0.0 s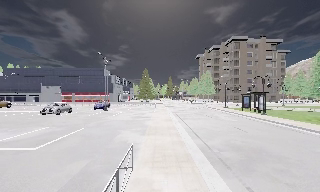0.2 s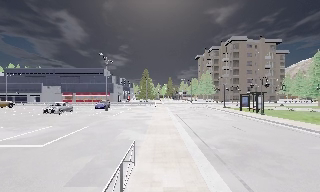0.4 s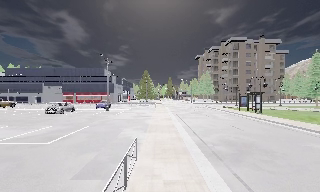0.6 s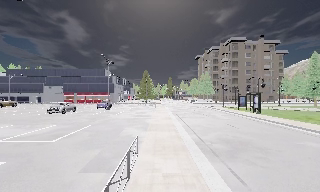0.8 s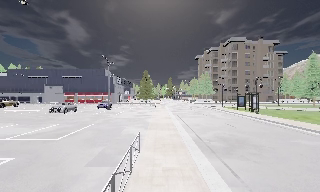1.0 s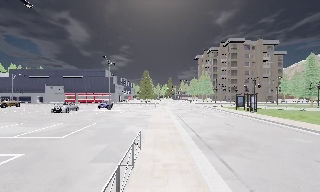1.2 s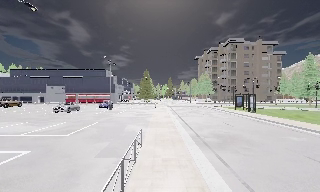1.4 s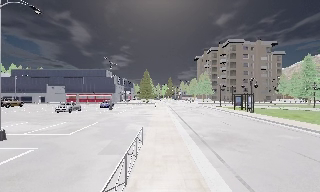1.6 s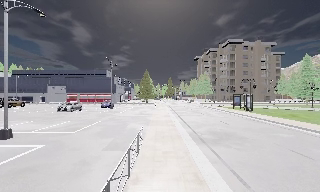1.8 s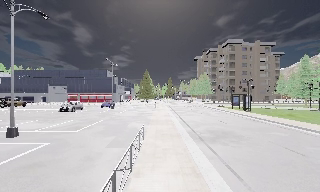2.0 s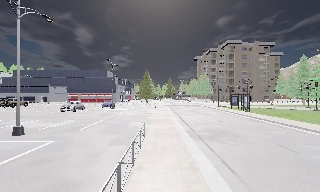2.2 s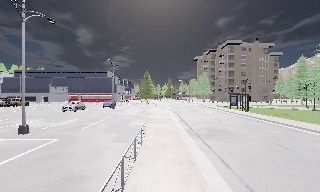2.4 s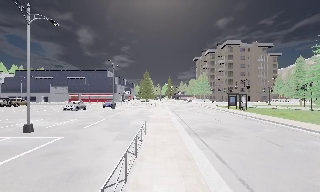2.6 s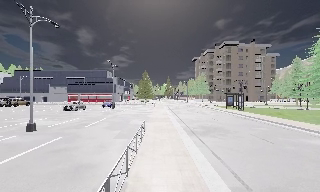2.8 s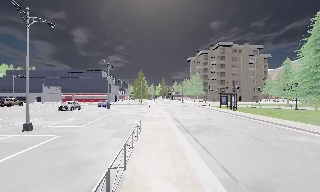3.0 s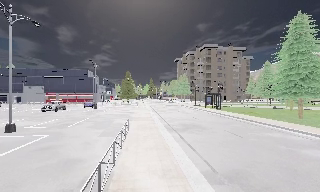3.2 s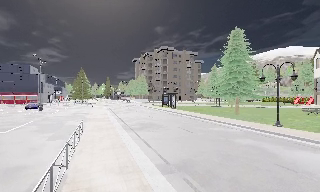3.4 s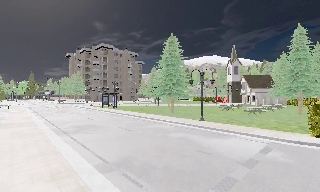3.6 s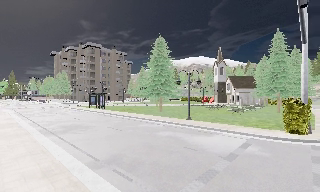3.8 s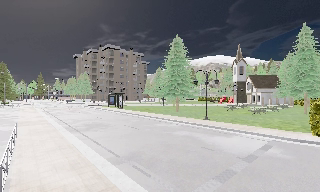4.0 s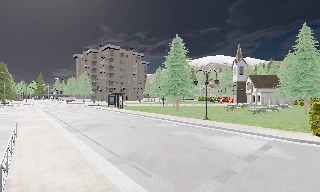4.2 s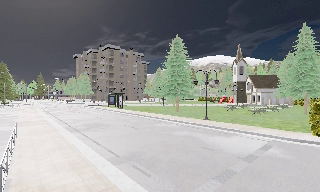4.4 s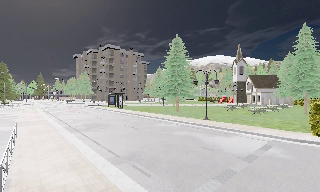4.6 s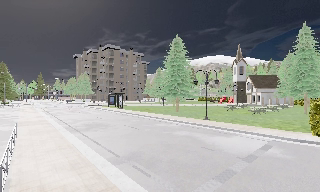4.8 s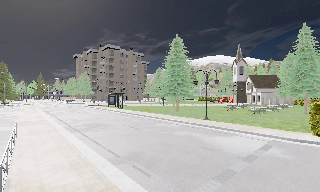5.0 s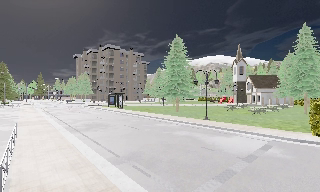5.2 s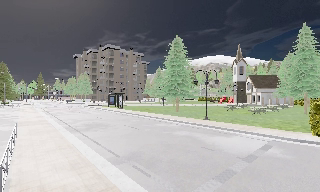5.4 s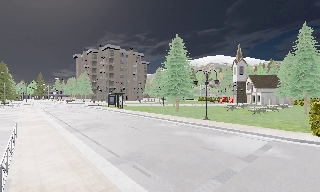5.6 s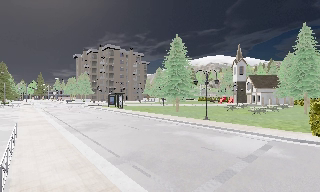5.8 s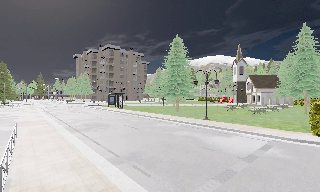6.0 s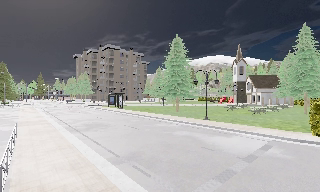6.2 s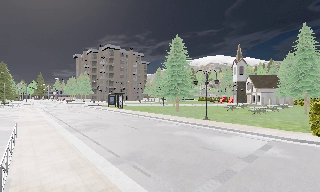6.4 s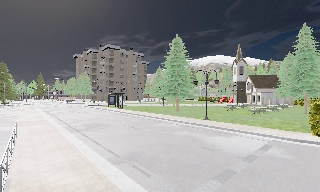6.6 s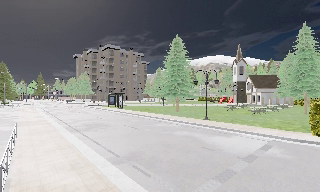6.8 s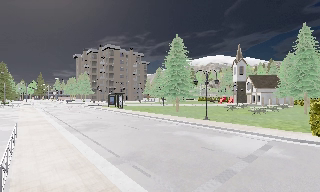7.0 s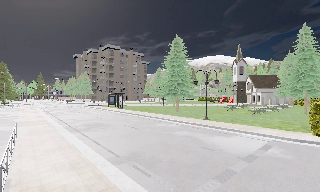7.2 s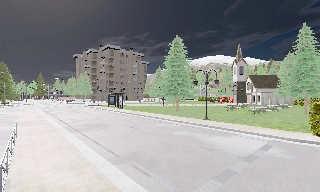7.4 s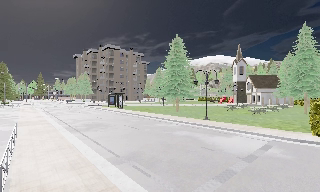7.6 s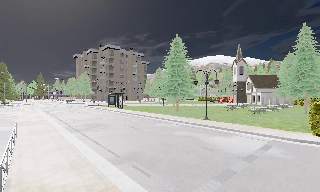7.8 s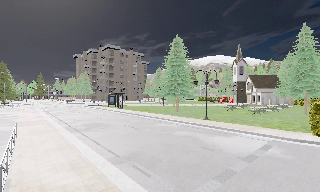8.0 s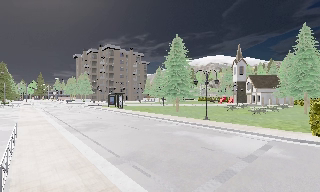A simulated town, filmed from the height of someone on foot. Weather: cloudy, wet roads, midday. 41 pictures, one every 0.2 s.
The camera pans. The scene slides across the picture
to the left.
The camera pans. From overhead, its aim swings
clockwise.
0.0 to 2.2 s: The camera travels backward, about 4 m, so what stands in front gets smaller.
2.2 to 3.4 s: The camera pans to its right, which is clockwise from overhead, by about 40 degrees. It travels backward, about 2 m.
3.4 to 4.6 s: The camera travels backward, about 0.5 m, so what stands in front gets smaller. It loses speed.
4.6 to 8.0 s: The camera keeps its place and its aim.
The film runs backward here.
